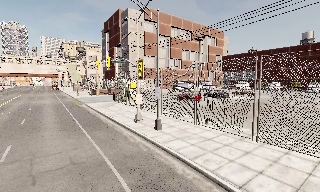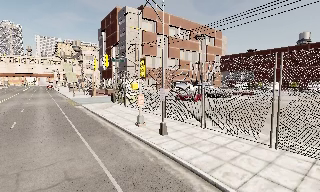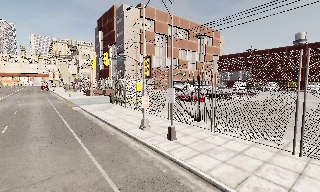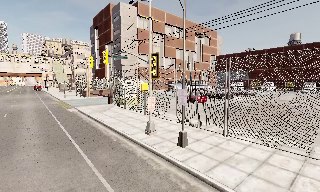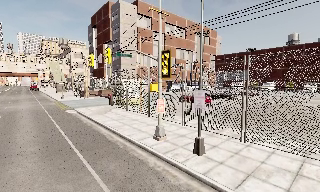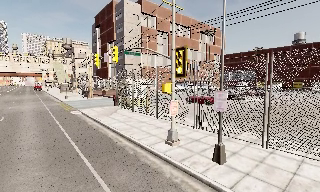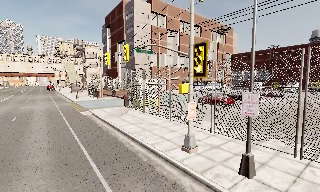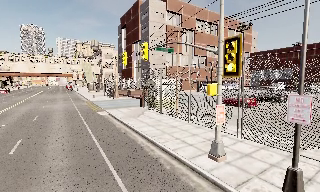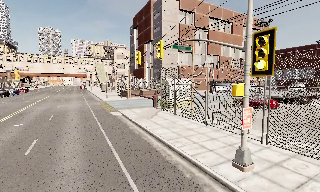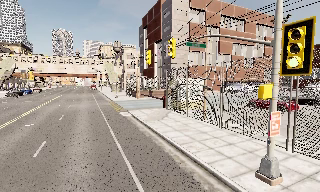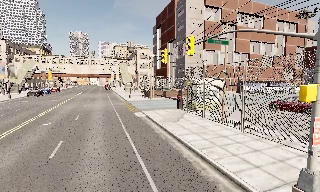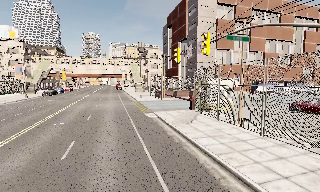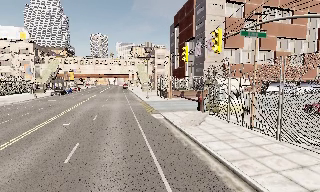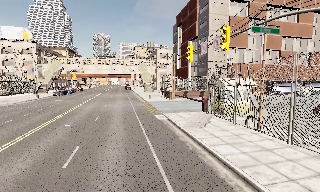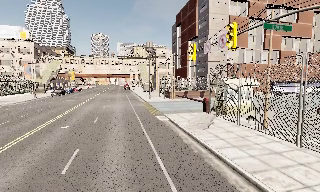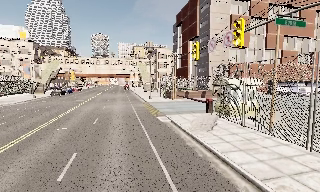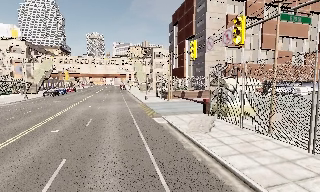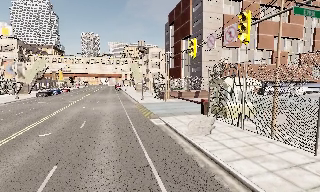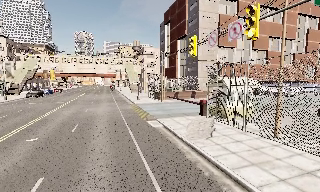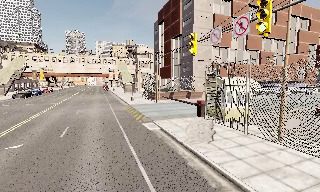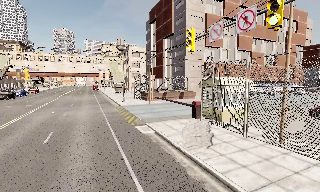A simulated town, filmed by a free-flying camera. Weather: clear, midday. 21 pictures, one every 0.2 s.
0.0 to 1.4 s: The camera travels forward and to its left, about 7 m, so what stands in front looms larger.
1.4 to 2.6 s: The camera pans to its left, which is counterclockwise from overhead, by about 20 degrees. It travels forward, about 3 m, so what stands in front looms larger.
2.6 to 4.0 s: The camera pans to its right, which is clockwise from overhead, by about 10 degrees. It travels forward, about 4 m, so what stands in front looms larger. It gains speed.
The film runs forward here.
